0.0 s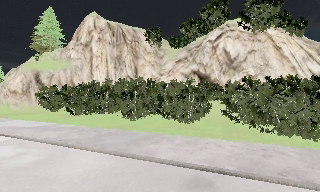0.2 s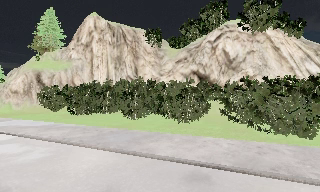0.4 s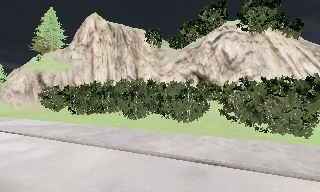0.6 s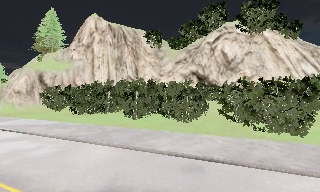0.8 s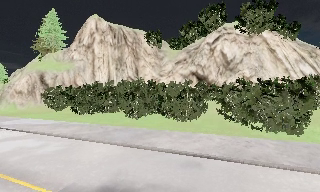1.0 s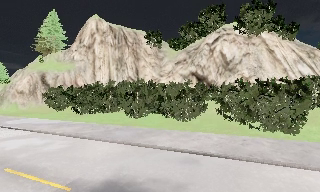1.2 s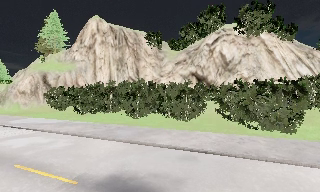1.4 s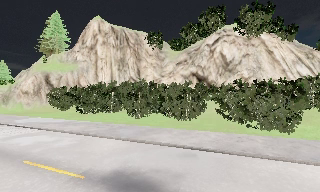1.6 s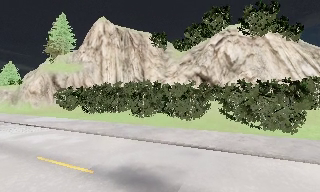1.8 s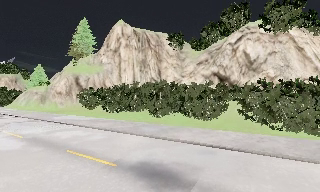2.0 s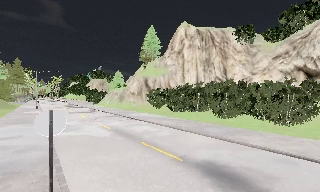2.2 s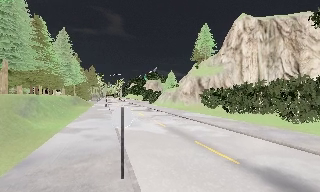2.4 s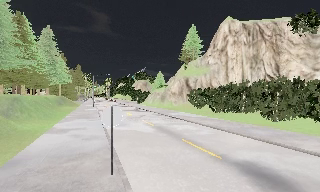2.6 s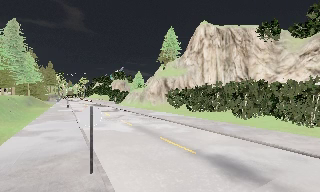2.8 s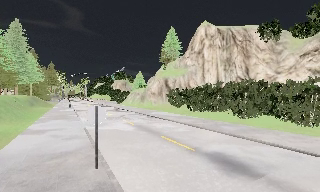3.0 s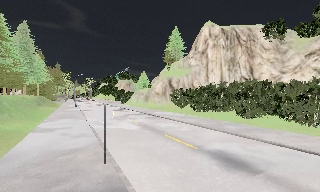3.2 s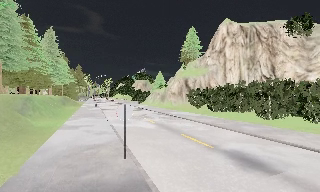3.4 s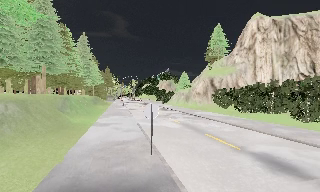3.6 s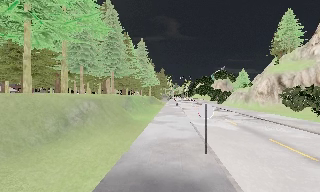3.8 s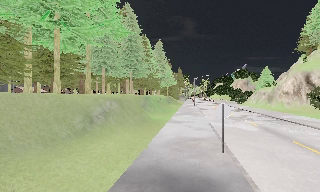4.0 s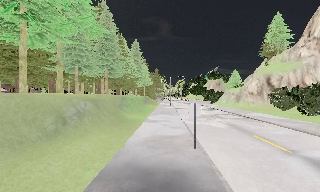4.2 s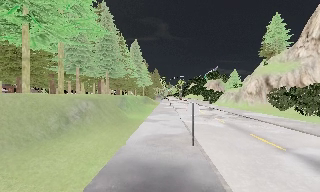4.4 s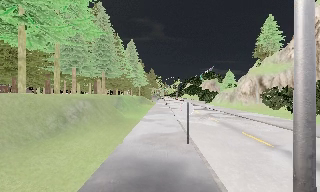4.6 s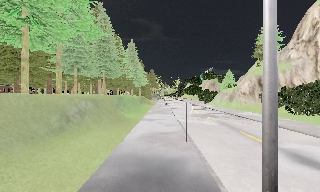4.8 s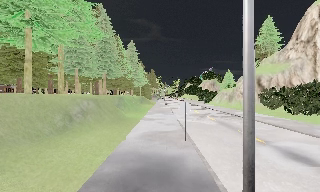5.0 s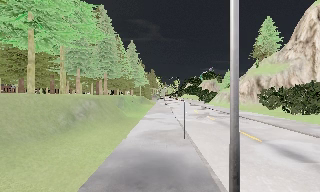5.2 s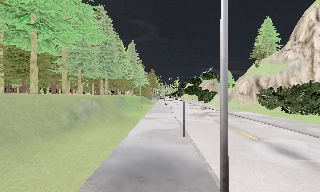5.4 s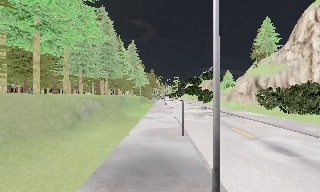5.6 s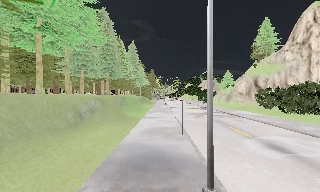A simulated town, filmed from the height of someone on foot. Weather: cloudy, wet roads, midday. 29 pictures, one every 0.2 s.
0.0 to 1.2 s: The camera travels backward, about 2 m, so what stands in front gets smaller.
1.2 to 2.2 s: The scene slides to the right, as the camera pans about 50 degrees to its left. It travels backward, about 1.5 m.
2.2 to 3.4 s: The camera travels backward, about 2 m, so what stands in front gets smaller.
3.4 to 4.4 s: The scene slides to the right, as the camera pans about 15 degrees to its left. It travels backward, about 1.5 m, so what stands in front gets smaller.
4.4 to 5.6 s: The camera travels backward, about 2 m, so what stands in front gets smaller.
The film runs backward here.
